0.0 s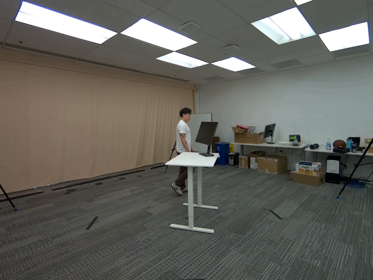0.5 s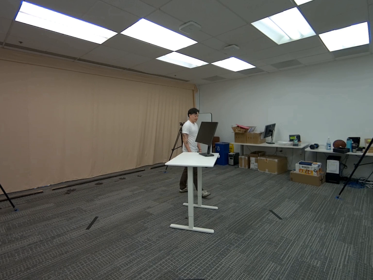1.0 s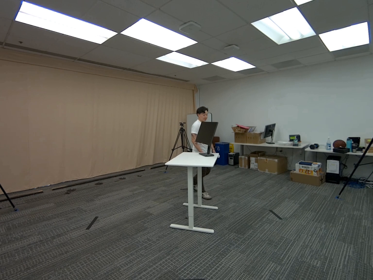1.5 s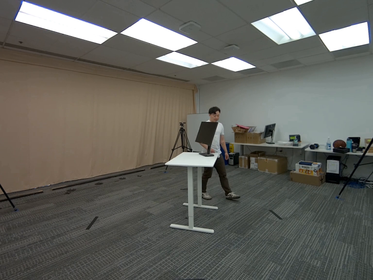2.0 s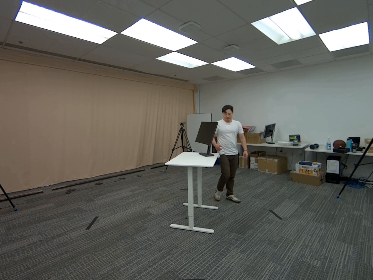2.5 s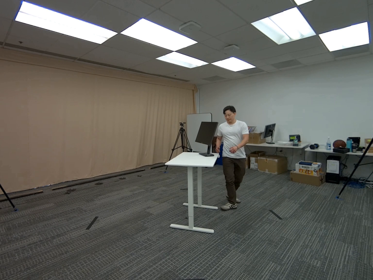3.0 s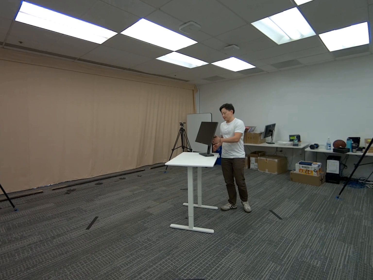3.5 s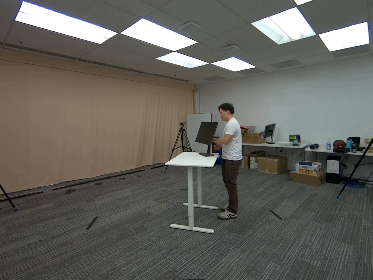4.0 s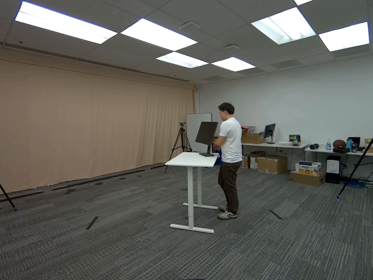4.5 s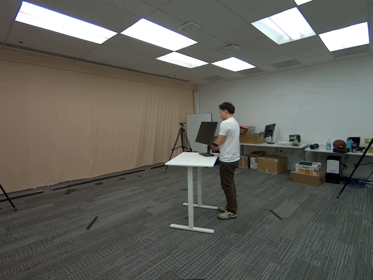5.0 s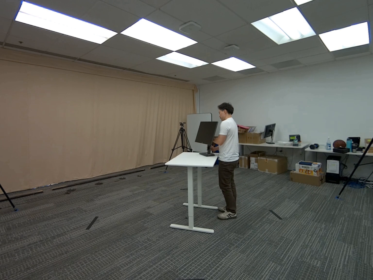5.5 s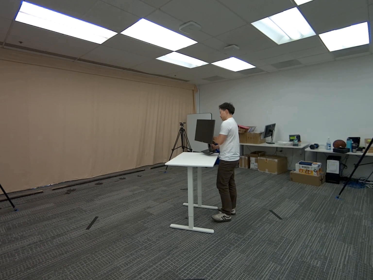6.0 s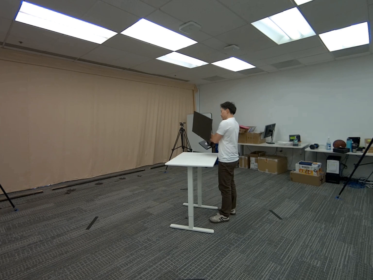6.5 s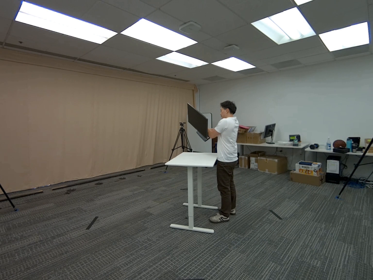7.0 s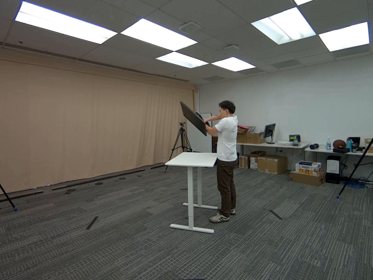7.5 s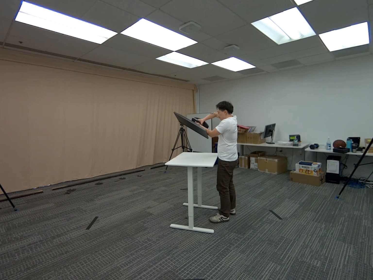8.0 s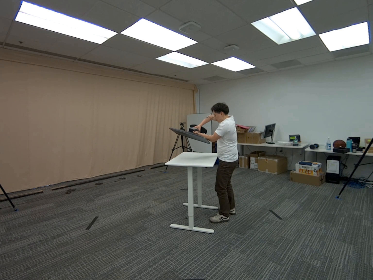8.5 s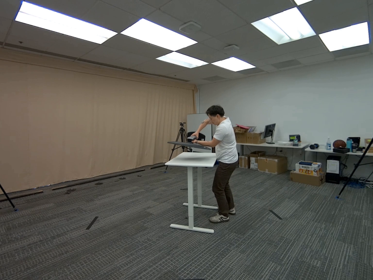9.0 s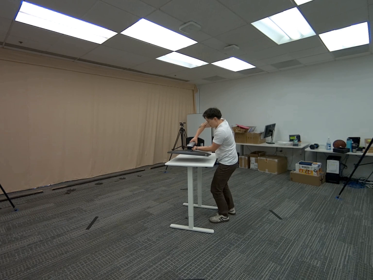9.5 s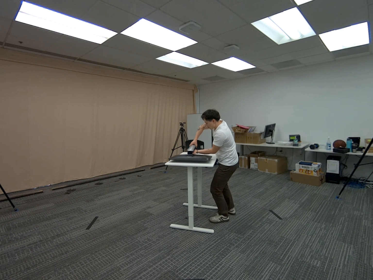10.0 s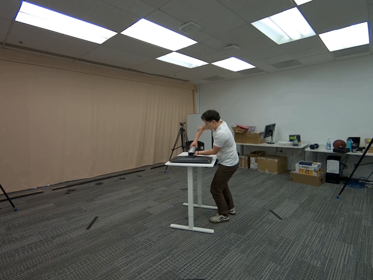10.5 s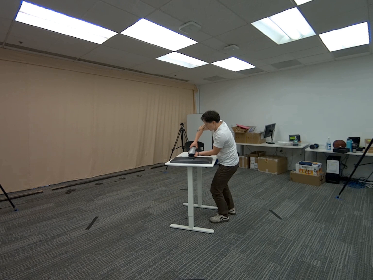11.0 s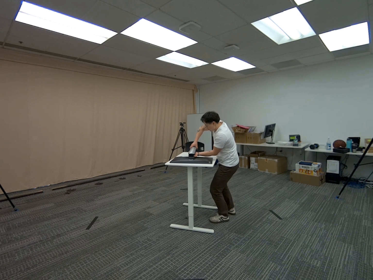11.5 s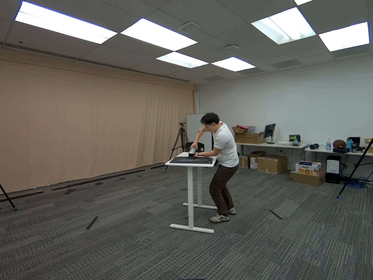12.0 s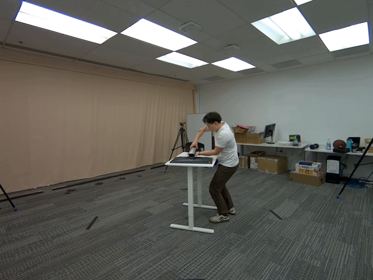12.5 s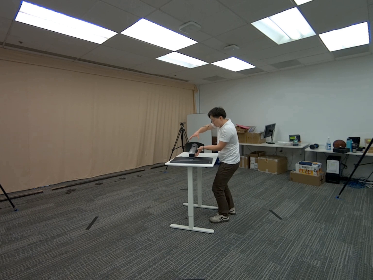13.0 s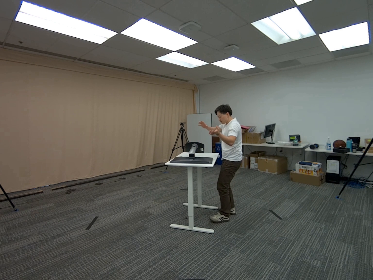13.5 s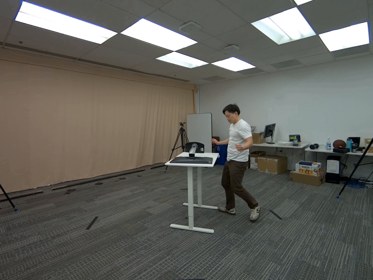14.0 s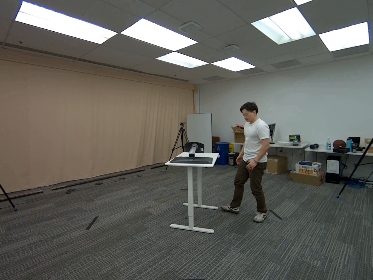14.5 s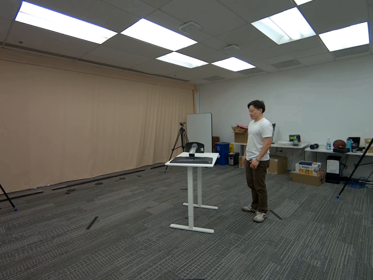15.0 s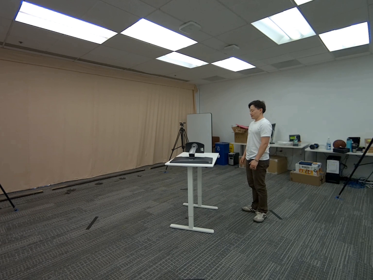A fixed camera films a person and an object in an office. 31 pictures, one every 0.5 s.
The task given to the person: Walk over to the monitor on the white desk and face the monitor face down.
